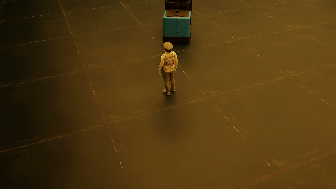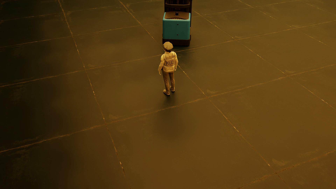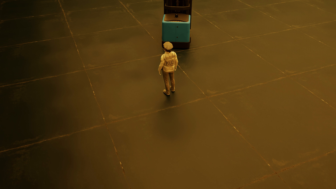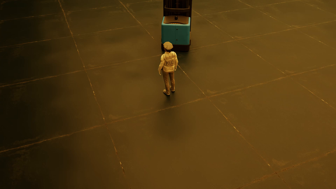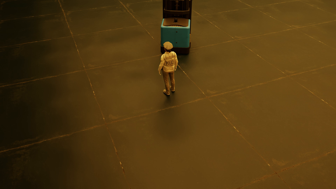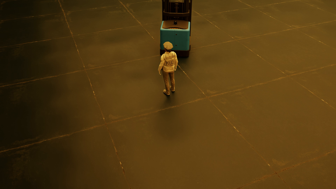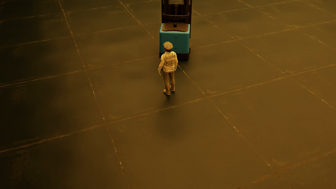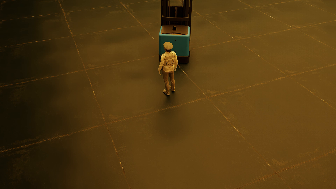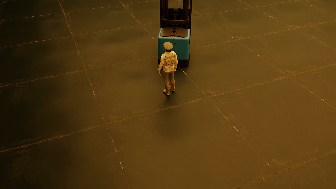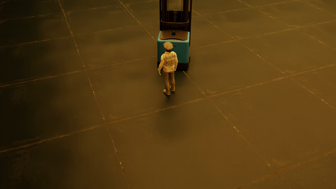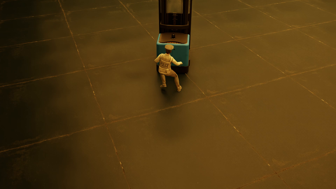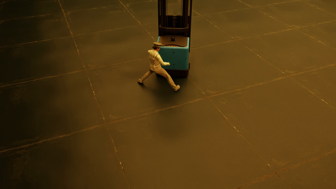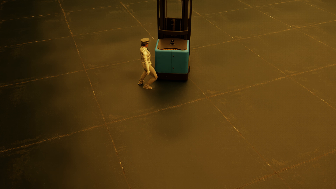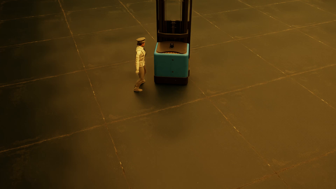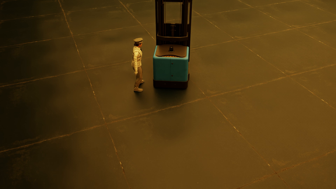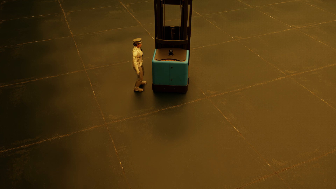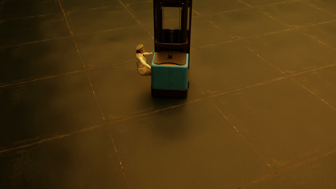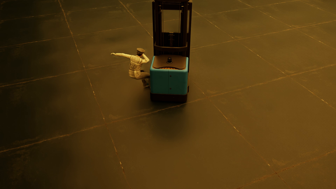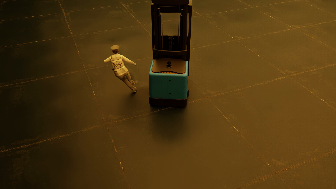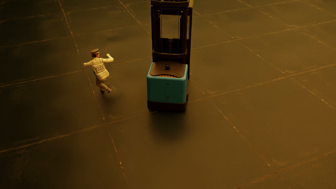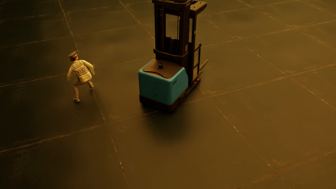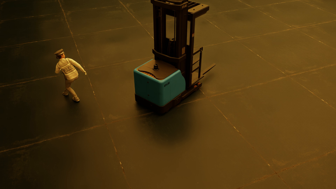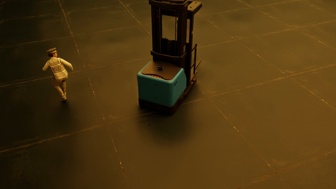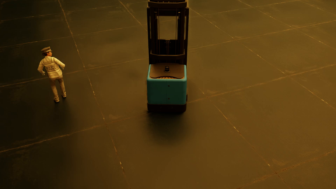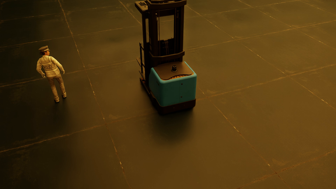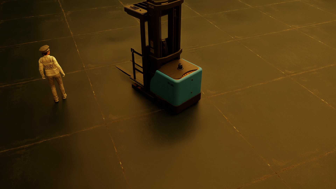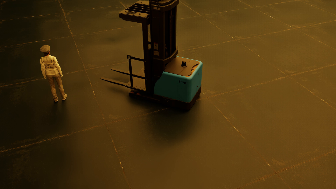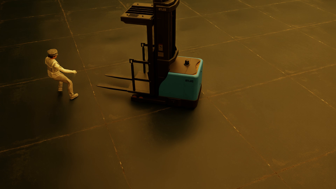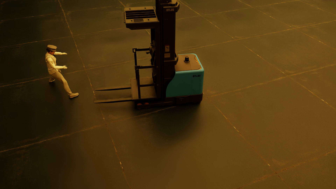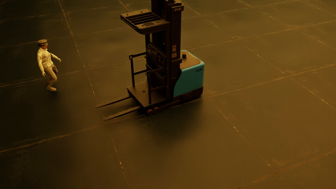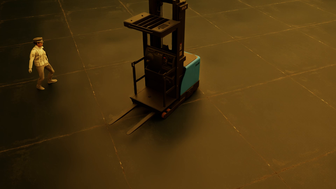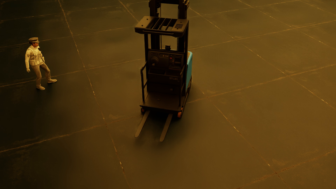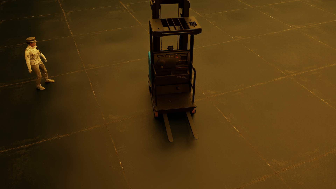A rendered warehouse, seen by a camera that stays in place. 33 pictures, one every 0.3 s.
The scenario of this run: Near miss between a forklift and a person.
